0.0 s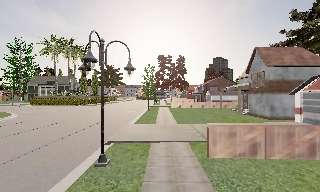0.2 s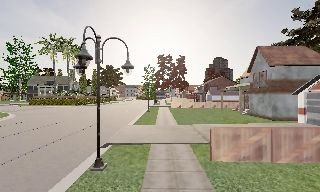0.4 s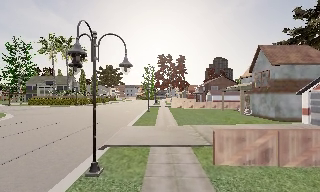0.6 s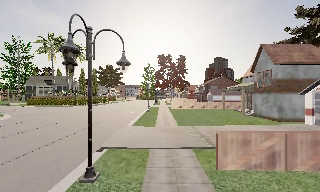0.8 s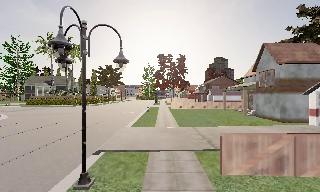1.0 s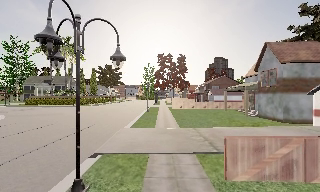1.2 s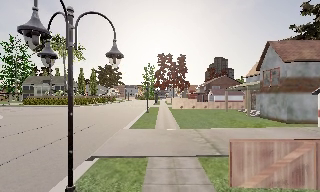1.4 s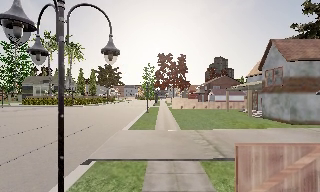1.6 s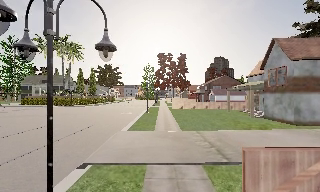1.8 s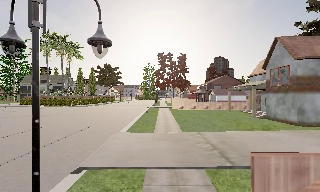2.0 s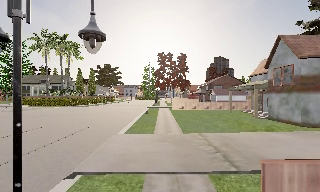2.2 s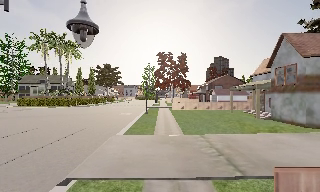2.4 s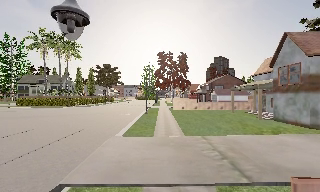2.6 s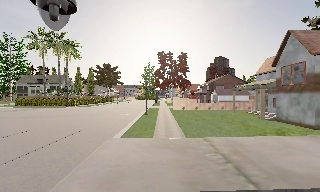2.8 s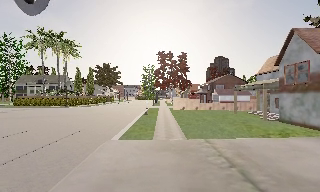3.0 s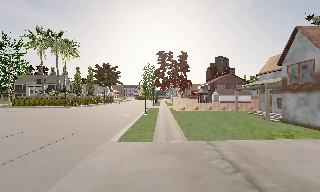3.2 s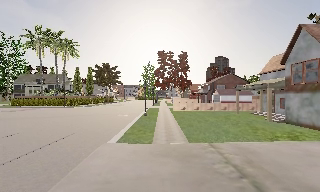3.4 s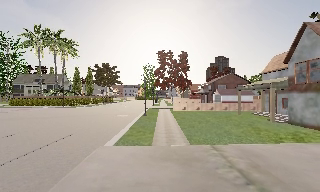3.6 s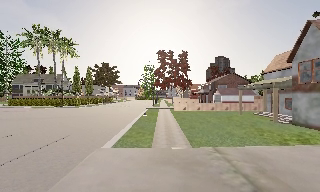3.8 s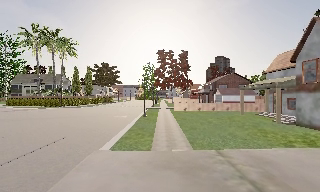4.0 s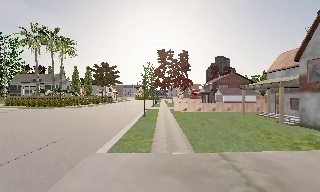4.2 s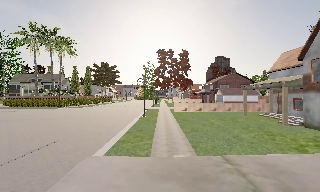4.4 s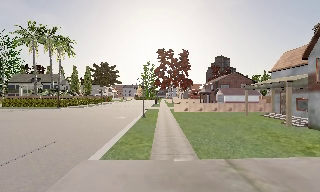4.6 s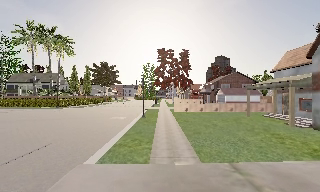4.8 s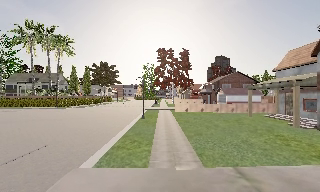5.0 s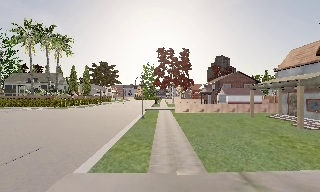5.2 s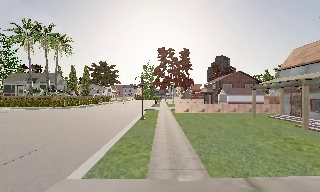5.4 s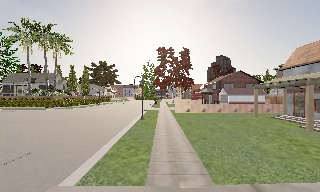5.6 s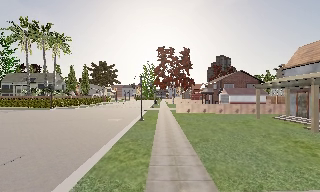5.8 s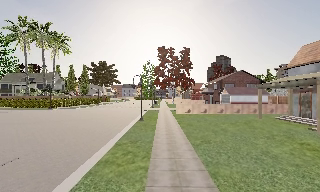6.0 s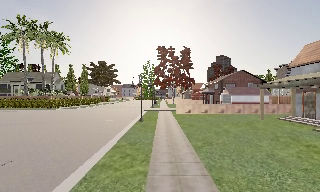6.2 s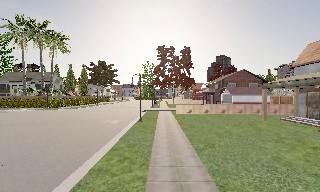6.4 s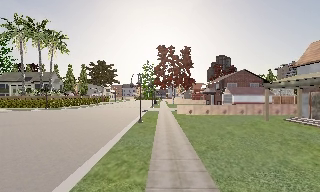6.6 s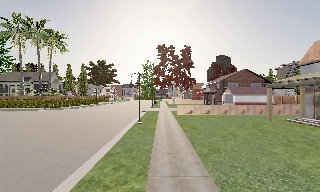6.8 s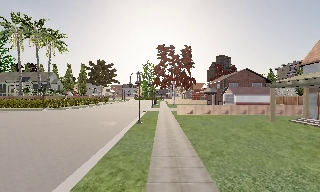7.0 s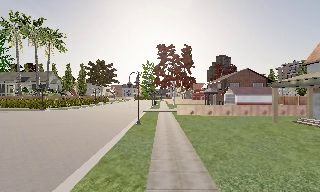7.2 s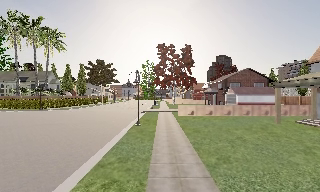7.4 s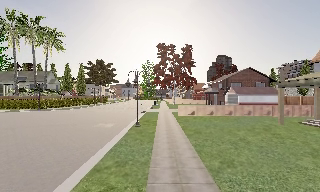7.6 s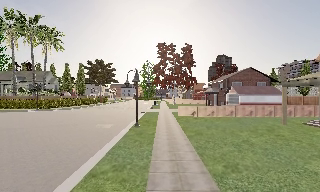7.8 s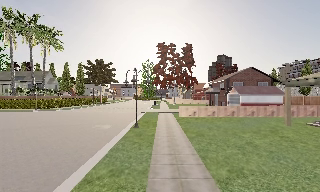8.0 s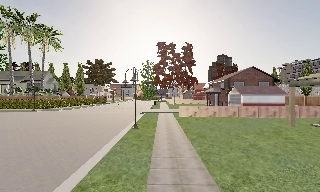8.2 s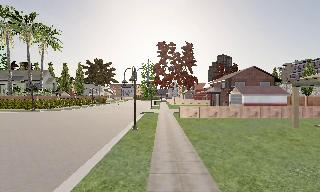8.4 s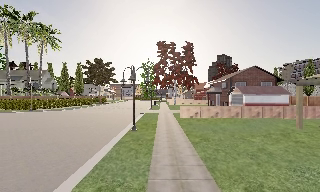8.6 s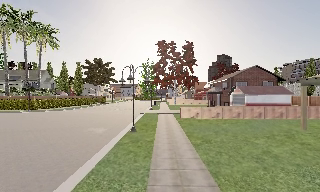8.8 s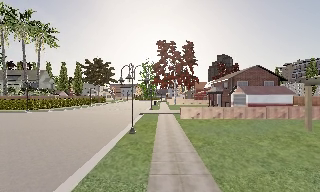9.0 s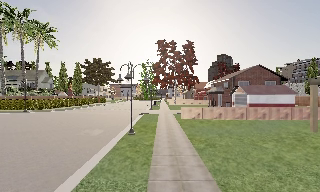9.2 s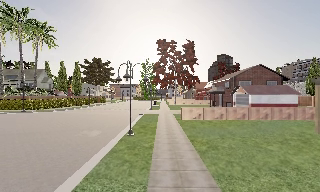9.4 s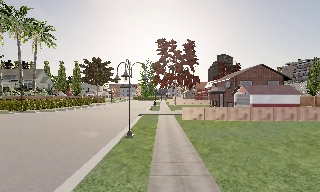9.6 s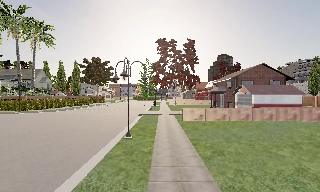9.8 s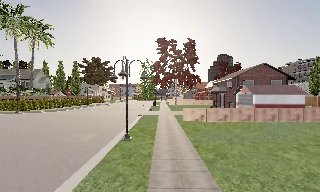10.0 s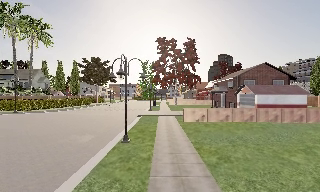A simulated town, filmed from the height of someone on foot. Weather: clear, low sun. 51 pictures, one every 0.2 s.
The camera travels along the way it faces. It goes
forward.
0.0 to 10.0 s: The camera travels forward, about 18 m, so what stands in front looms larger.
The film runs forward here.
